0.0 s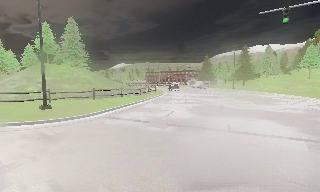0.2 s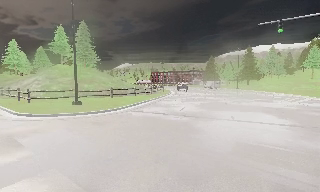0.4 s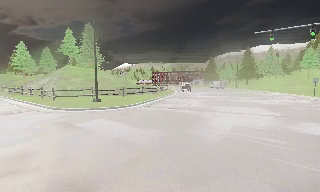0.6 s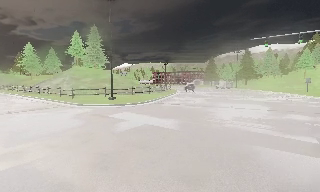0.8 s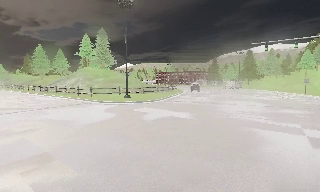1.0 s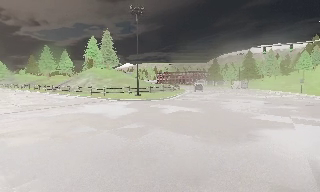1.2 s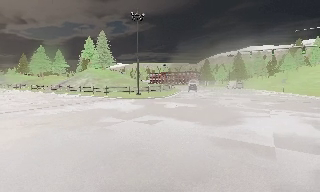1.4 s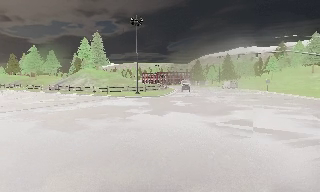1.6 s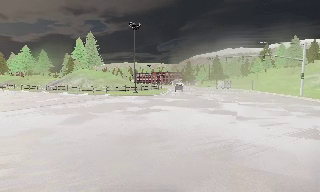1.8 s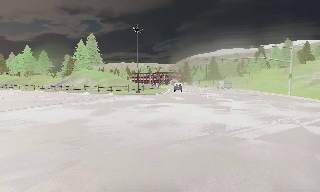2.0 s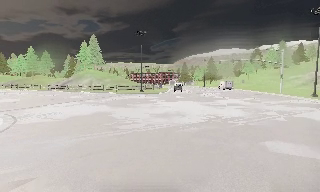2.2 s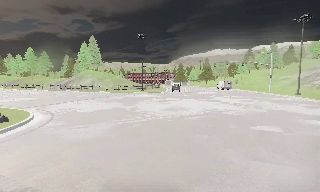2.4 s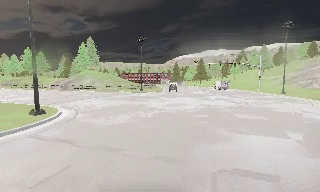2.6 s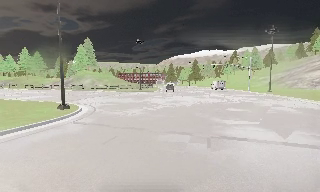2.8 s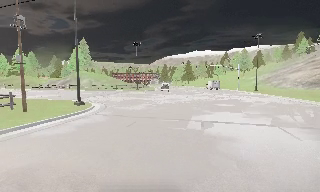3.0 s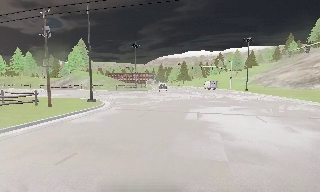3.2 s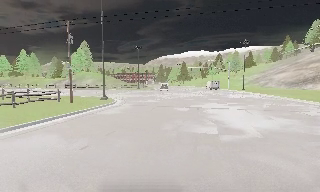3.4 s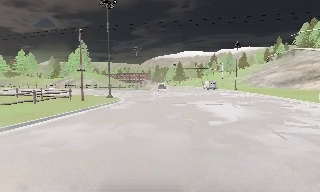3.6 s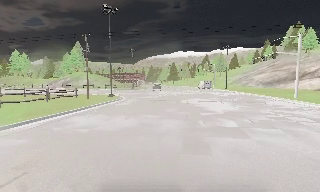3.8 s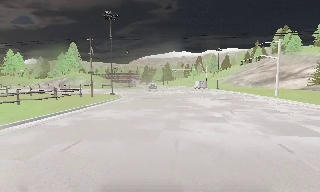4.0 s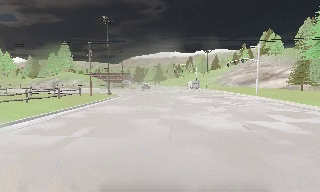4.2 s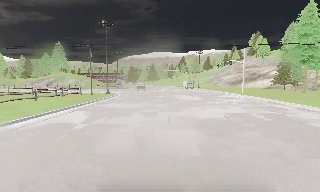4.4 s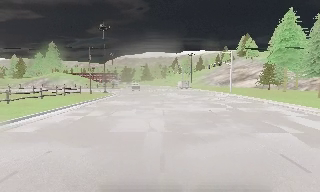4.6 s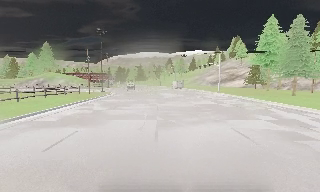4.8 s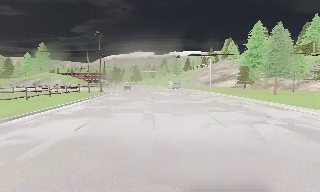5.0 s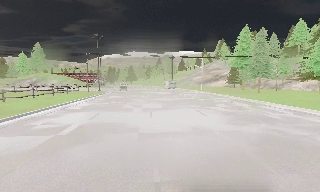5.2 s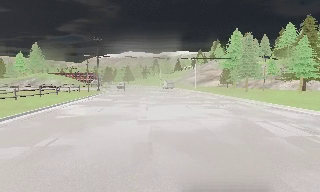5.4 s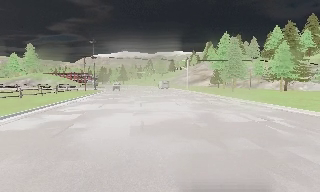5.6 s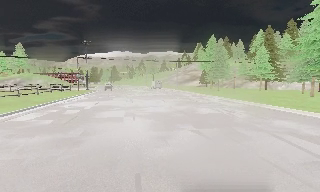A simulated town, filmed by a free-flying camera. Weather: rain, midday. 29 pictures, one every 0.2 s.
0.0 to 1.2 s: The camera travels backward and to its left, about 14 m, so what stands in front gets smaller.
1.2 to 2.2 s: The camera pans to its right, which is clockwise from overhead, by about 10 degrees. It travels backward and to its left, about 12 m, so what stands in front gets smaller.
2.2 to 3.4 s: The camera travels backward, about 14 m, so what stands in front gets smaller.
3.4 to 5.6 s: The scene slides to the left, as the camera pans about 25 degrees to its right. It travels backward, about 25 m, so what stands in front gets smaller.
The film runs backward here.
